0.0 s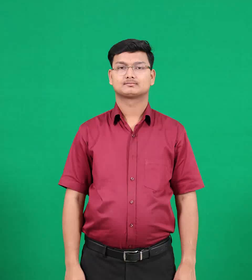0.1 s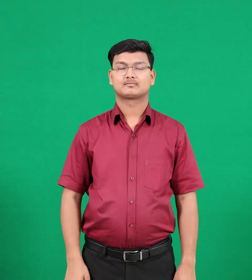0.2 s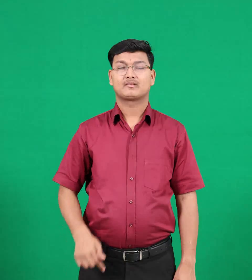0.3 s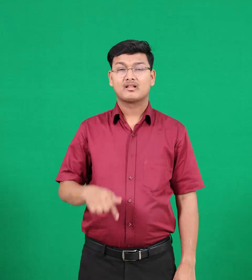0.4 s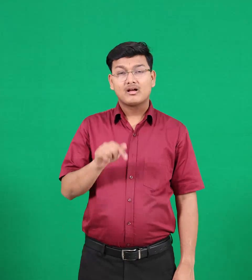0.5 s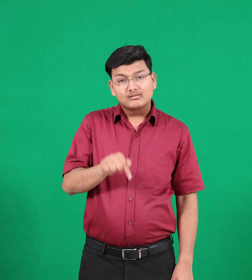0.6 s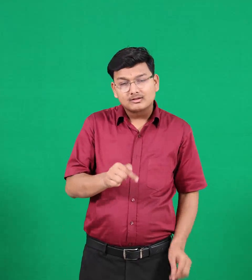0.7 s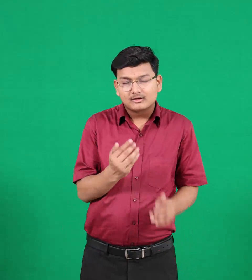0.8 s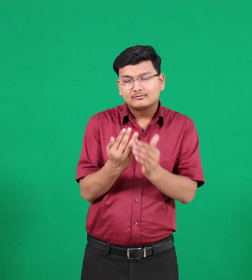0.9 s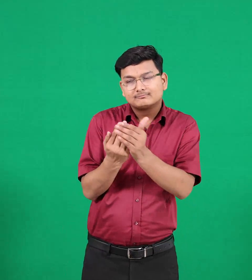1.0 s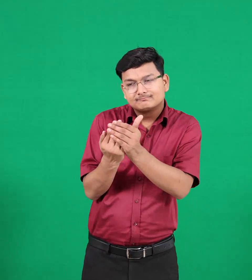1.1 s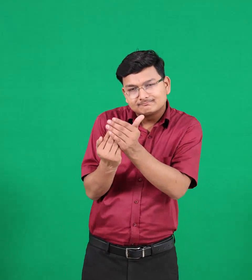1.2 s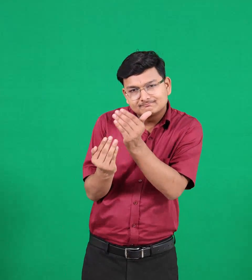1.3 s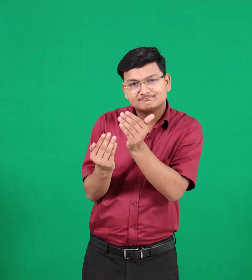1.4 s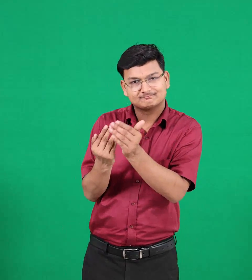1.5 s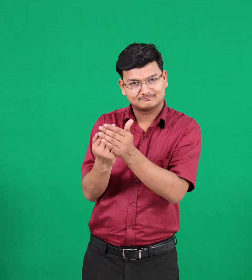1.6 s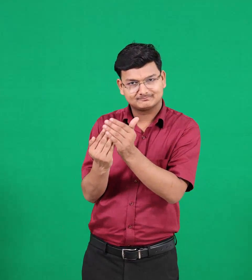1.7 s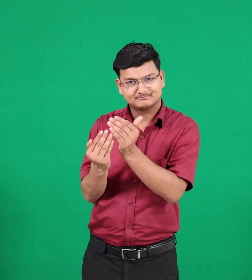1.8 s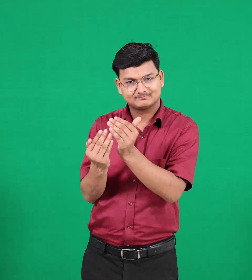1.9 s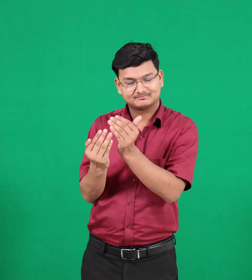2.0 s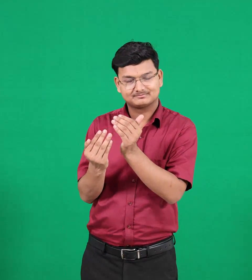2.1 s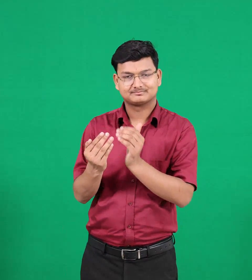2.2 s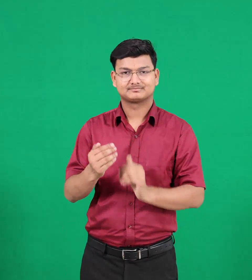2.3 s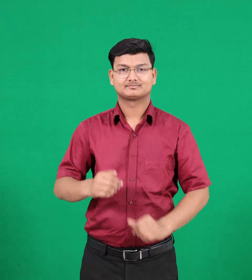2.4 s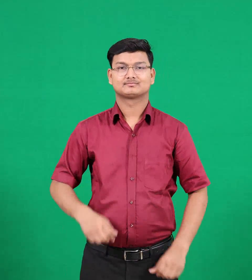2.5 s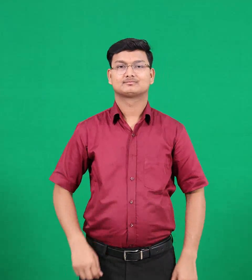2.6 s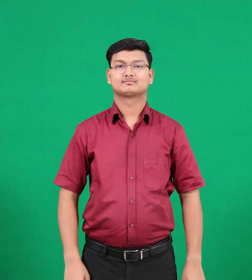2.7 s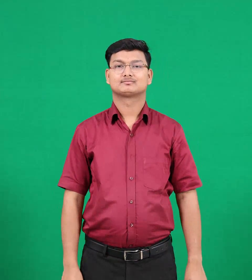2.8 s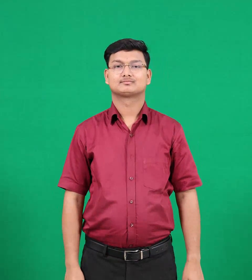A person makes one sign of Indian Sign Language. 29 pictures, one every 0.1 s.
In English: cares
